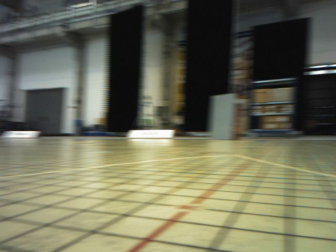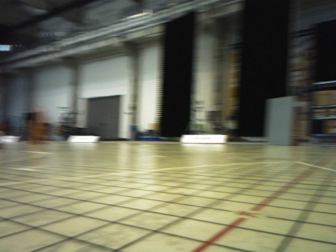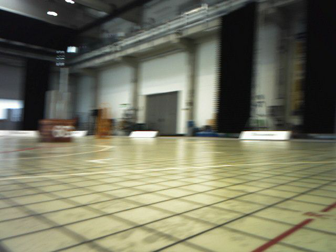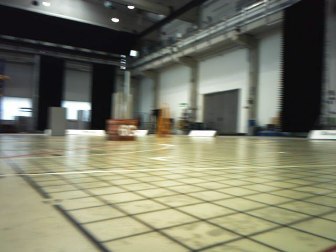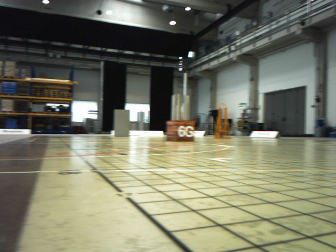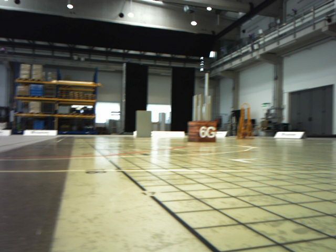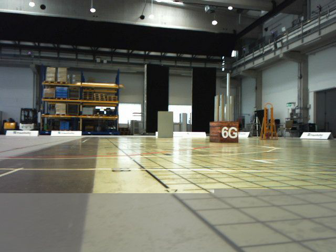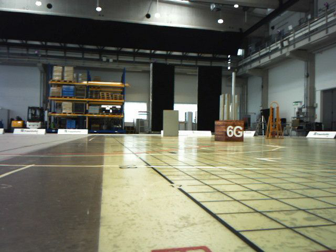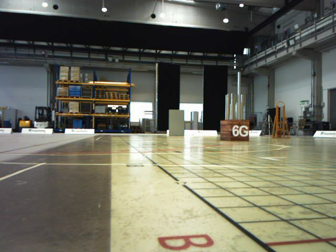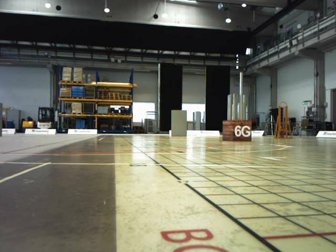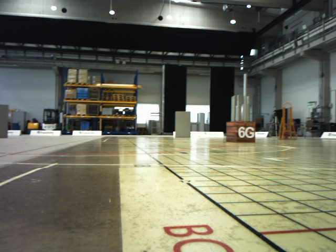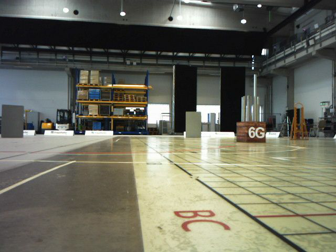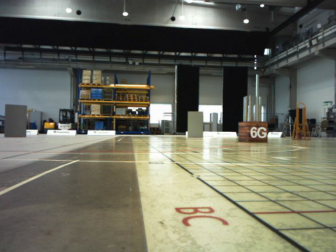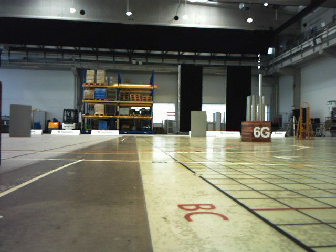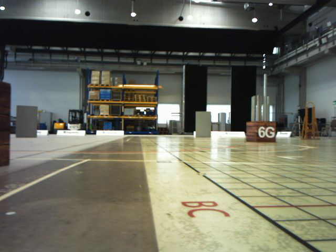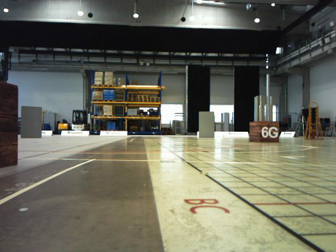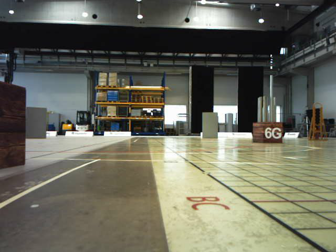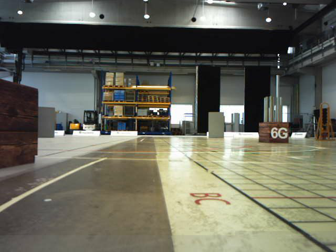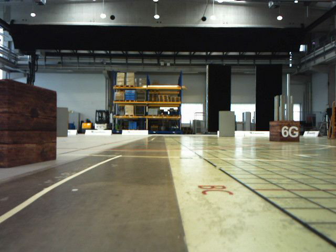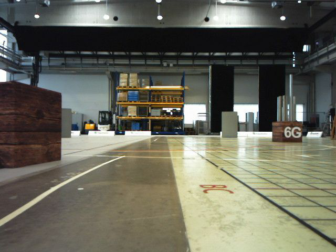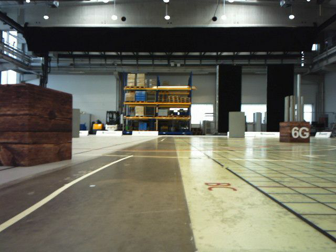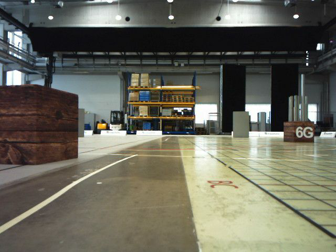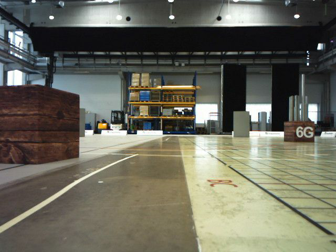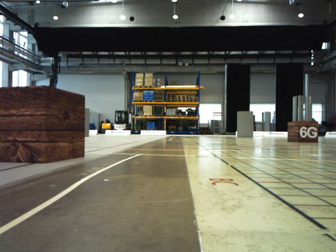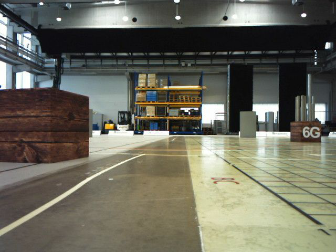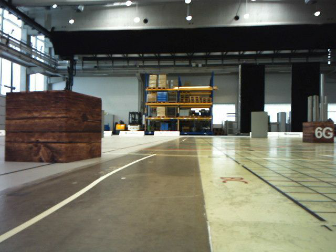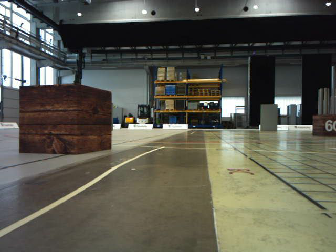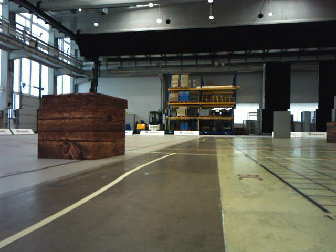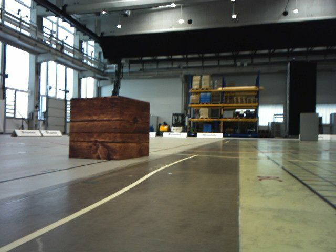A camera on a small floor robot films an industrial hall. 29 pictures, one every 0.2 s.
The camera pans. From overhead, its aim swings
counterclockwise.
The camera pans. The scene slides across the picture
to the right.
0.0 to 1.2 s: The camera swings to its left by about 55 degrees, and the scene slides to the right. It travels backward, about 0.2 m.
1.2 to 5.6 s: The scene slides to the right, as the camera pans about 20 degrees to its left. It travels backward, about 0.8 m, so what stands in front gets smaller.
The film runs backward here.
